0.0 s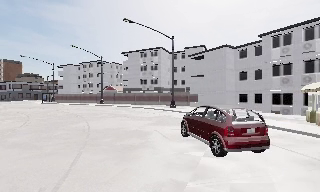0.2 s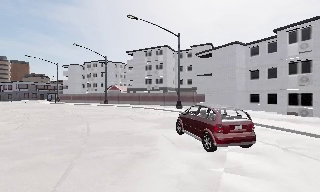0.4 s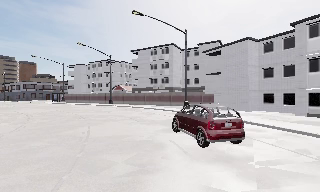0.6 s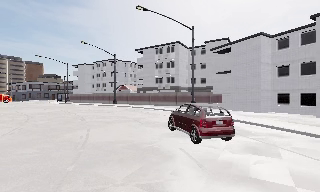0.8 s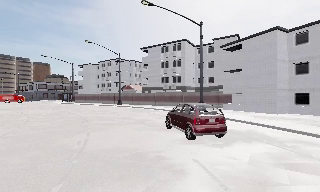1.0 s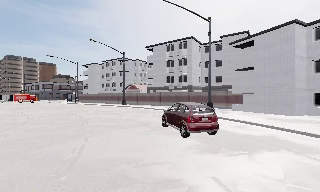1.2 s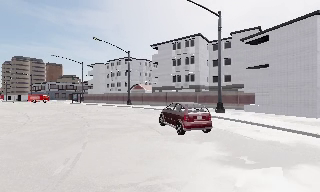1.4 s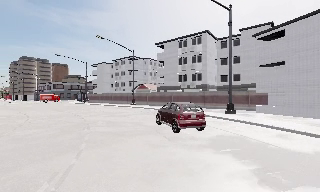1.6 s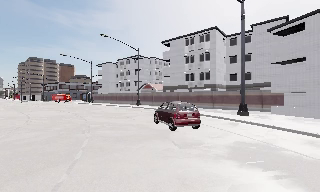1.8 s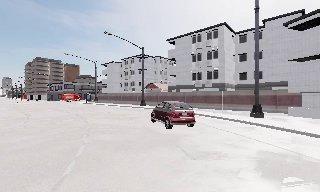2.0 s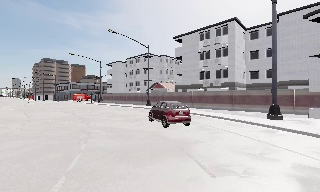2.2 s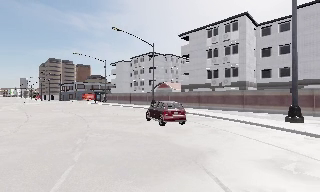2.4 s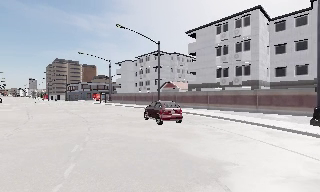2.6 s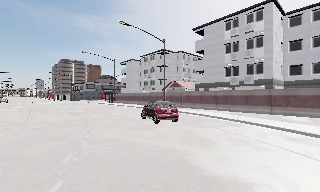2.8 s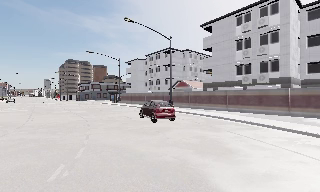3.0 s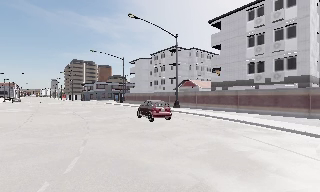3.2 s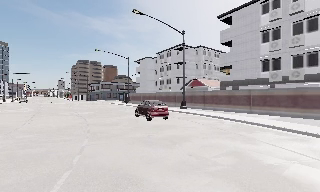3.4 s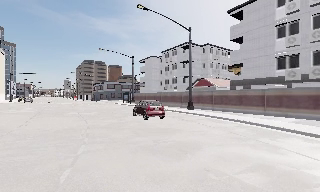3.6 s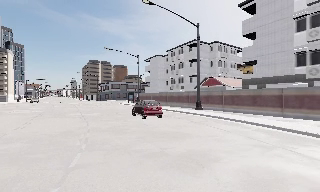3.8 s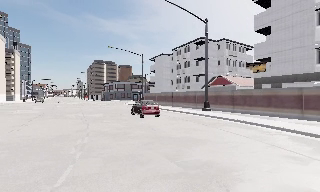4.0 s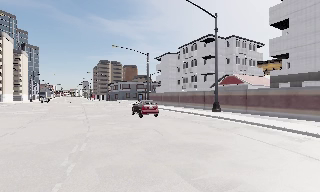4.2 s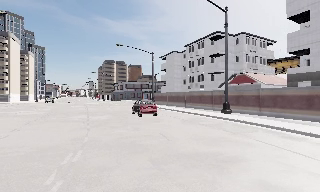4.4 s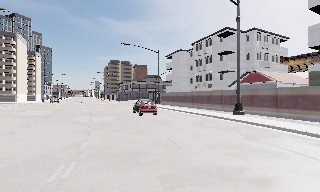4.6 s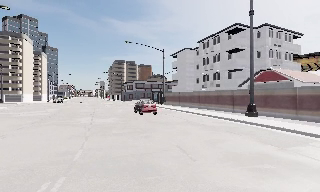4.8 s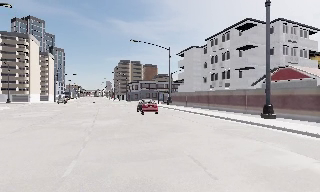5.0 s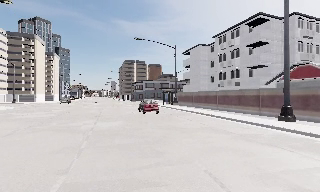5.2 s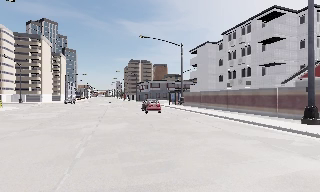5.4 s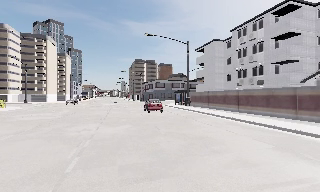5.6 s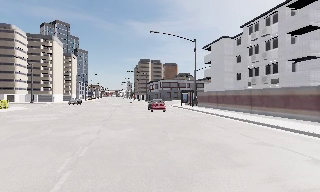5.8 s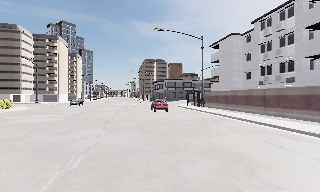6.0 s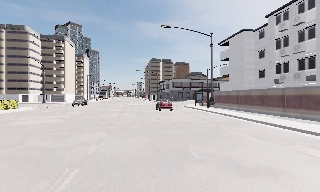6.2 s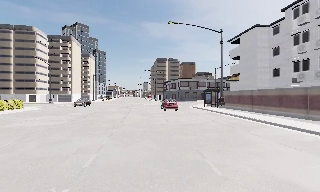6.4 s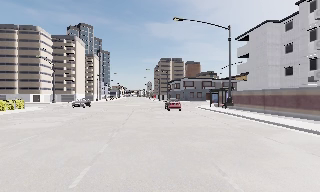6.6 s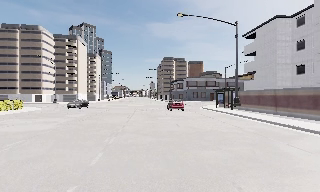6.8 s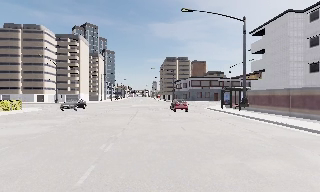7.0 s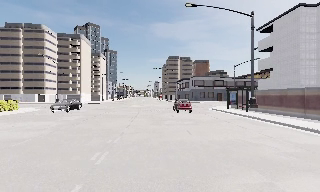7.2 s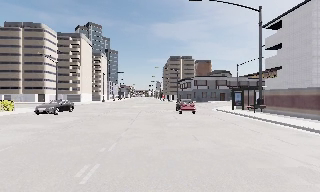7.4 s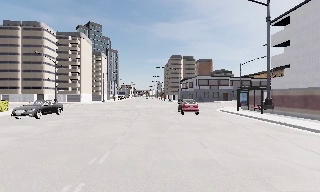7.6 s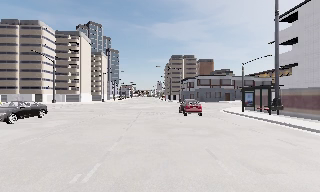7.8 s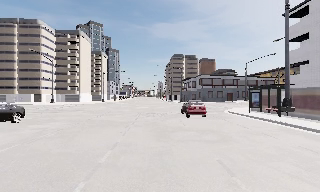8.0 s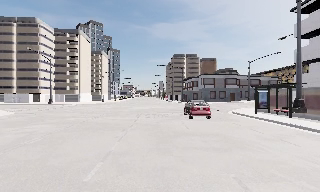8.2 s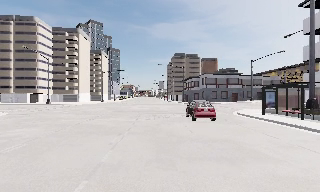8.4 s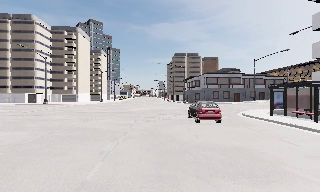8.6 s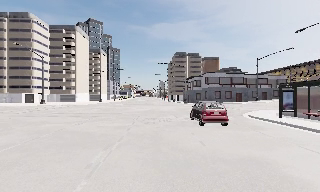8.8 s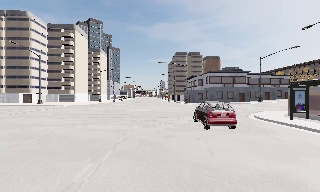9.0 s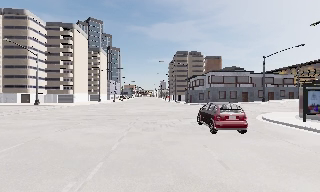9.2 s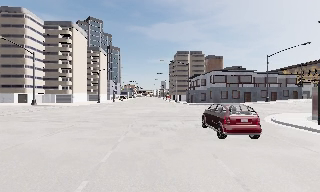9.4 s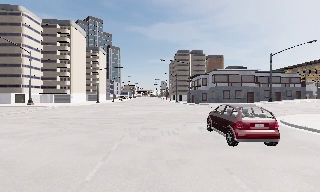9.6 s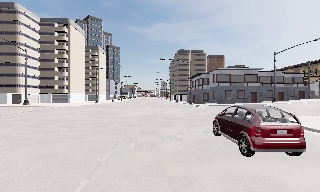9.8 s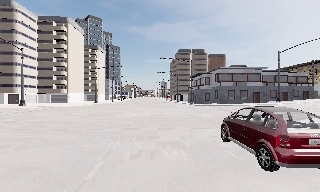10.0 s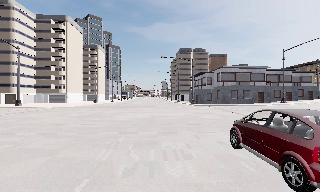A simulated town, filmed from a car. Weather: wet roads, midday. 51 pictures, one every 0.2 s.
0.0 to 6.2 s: The camera pans to its left, which is counterclockwise from overhead, by about 55 degrees. It travels forward, about 30 m.
6.2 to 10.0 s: The camera travels forward, about 19 m, so what stands in front looms larger.
The film runs forward here.
